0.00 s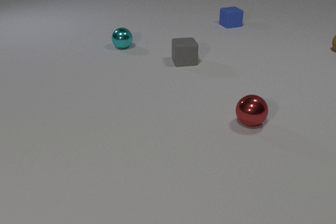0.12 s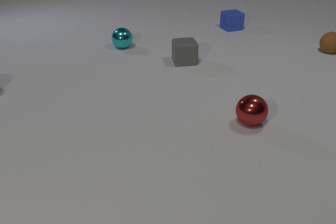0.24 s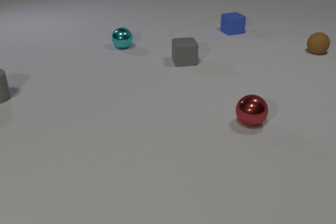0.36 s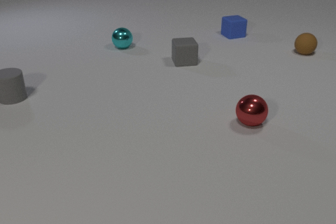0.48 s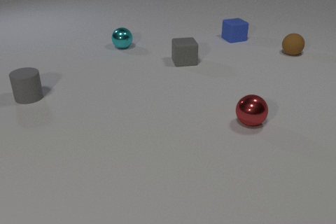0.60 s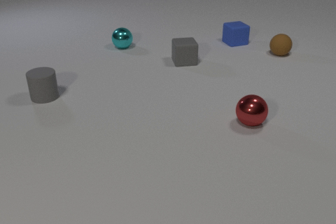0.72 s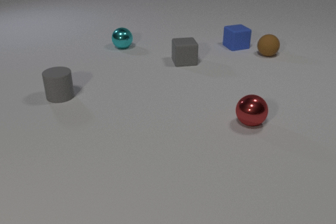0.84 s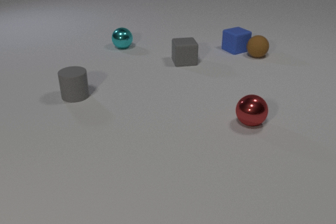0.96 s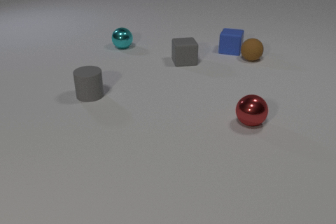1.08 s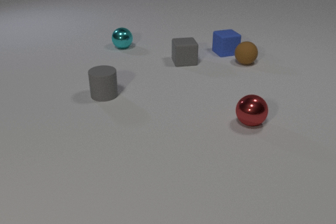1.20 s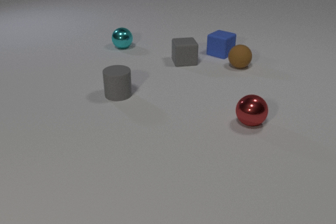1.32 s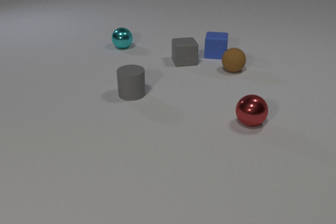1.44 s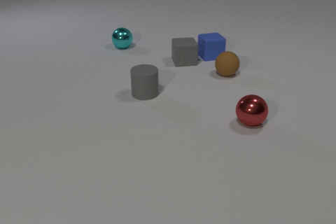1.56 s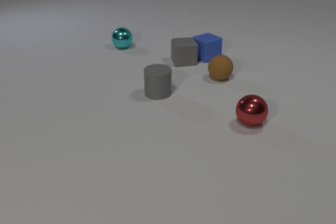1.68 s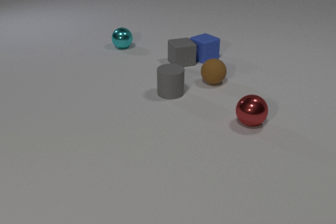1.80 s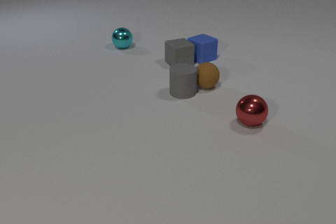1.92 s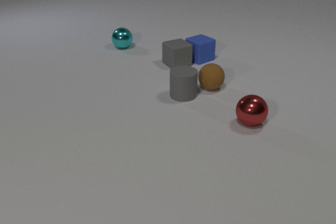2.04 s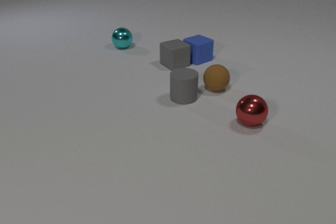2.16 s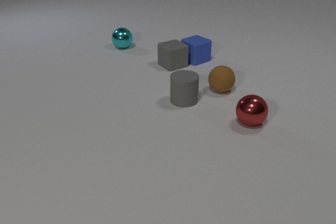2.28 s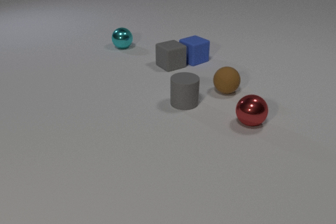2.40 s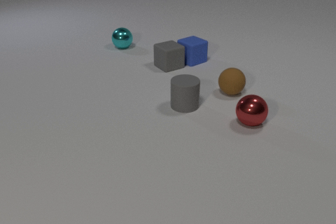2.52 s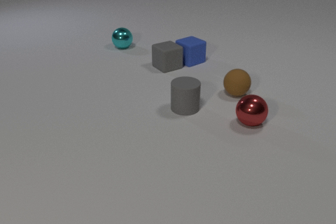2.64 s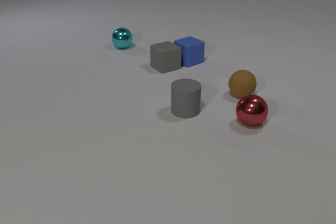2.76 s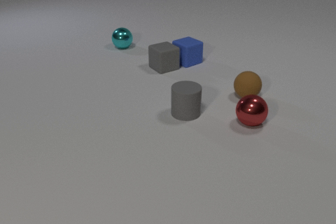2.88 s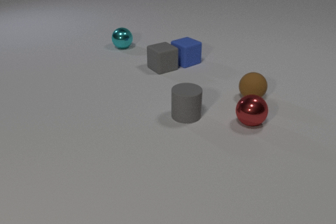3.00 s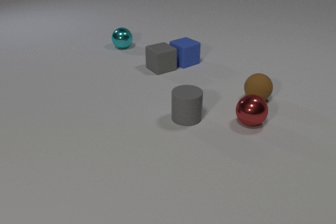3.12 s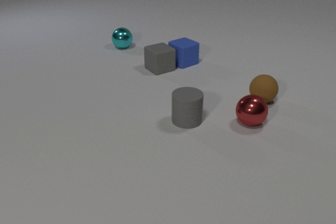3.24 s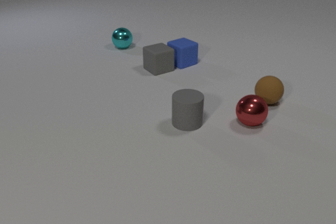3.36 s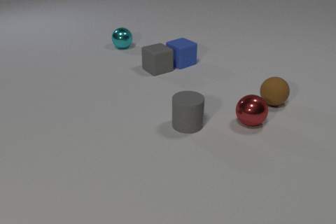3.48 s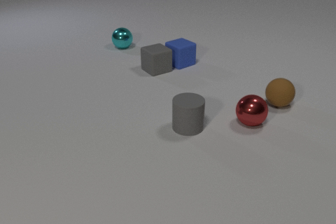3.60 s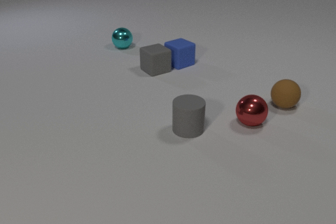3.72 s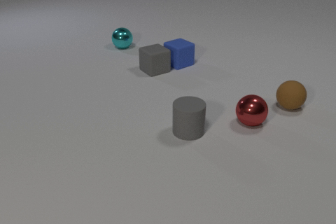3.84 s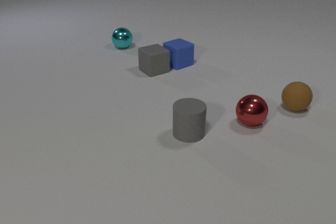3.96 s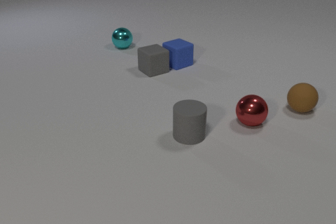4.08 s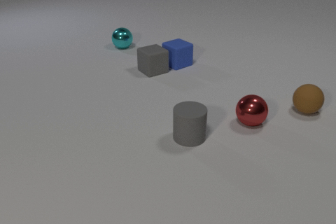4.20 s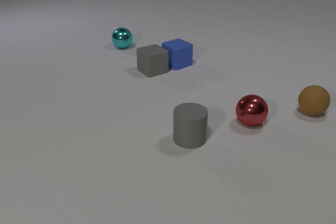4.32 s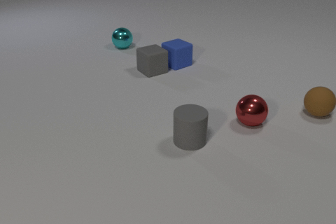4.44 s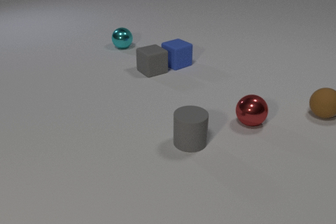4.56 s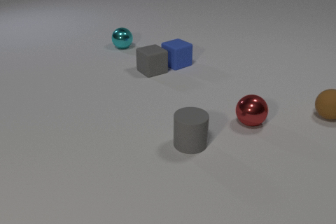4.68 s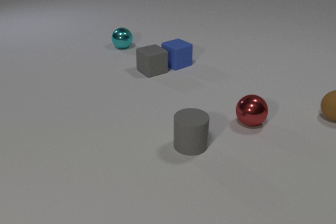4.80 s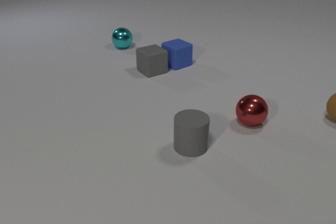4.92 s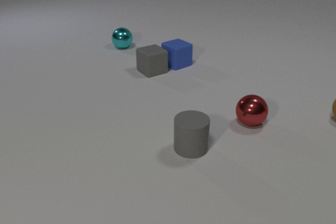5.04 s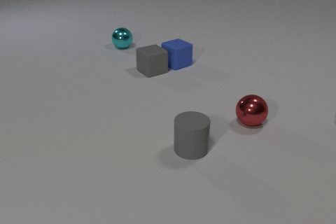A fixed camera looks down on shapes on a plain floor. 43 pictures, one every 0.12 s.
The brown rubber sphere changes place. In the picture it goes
toward the camera.
The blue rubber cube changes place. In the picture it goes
toward the camera.
0.00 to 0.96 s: The brown rubber sphere rolls to the left and toward the camera. The blue rubber cube slides toward the camera. The gray rubber cylinder comes in at the left edge, slides to the right. The brown rubber sphere and the blue rubber cube collide.
0.96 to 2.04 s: The brown rubber sphere rolls toward the camera and to the left. The blue rubber cube slides to the left and toward the camera. The gray rubber cylinder slides to the right. The gray rubber cube slides to the left and toward the camera, spins so that its near face slides to the right, counterclockwise seen from above. The blue rubber cube and the gray rubber cube collide. The brown rubber sphere and the gray rubber cylinder collide.
2.04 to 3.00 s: The brown rubber sphere rolls to the right. The blue rubber cube slides to the left and toward the camera. The gray rubber cylinder slides toward the camera. The gray rubber cube slides to the left and toward the camera.
3.00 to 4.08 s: The brown rubber sphere rolls to the right. The blue rubber cube slides to the left. The gray rubber cylinder slides toward the camera. The gray rubber cube slides to the left and toward the camera.
4.08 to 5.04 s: The brown rubber sphere rolls to the right, leaves at the right edge. The gray rubber cylinder slides toward the camera.
What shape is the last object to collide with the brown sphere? cylinder.
Are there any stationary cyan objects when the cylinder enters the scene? yes.
What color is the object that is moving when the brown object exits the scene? gray.
